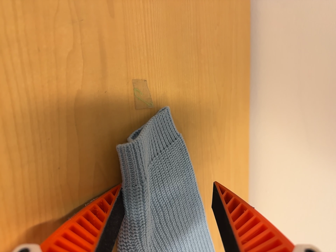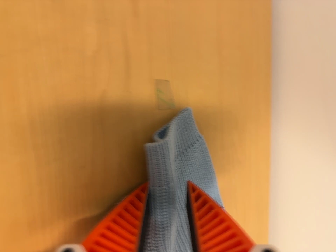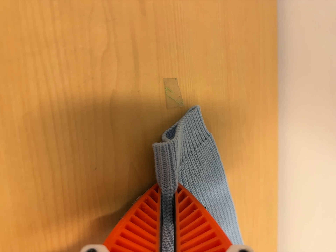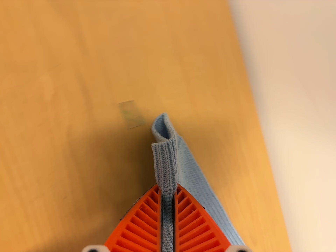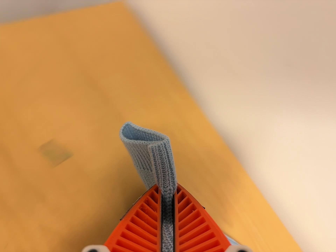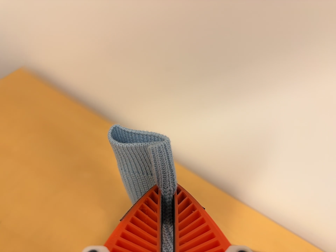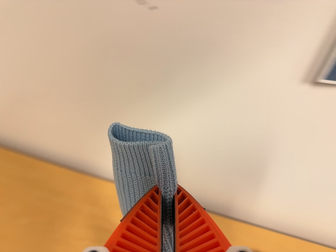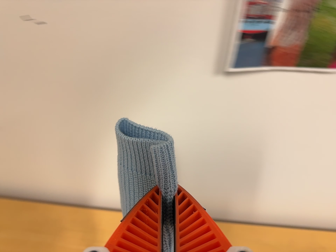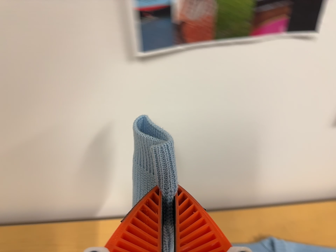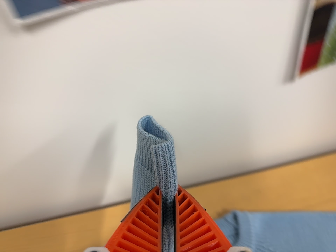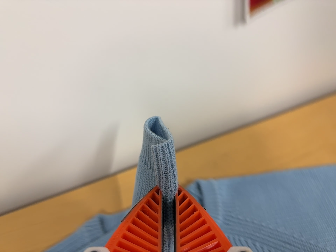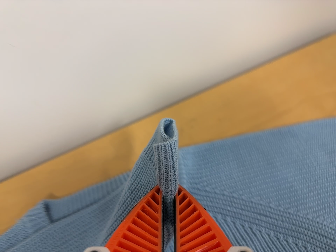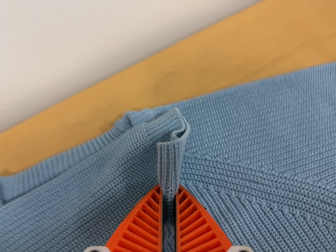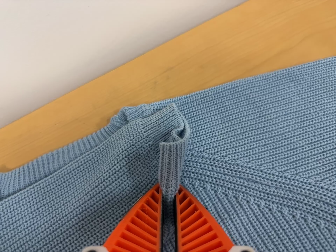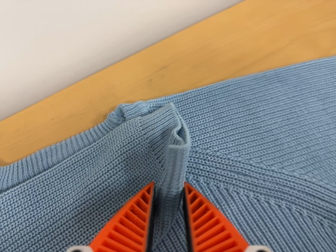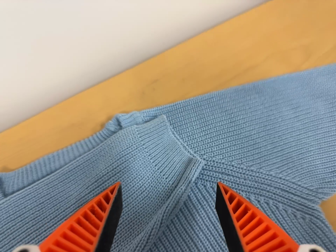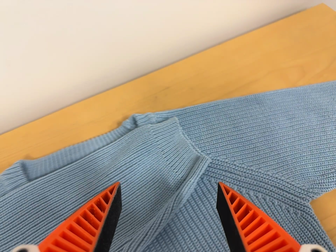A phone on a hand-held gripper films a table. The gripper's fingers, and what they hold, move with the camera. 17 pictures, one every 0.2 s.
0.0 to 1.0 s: The camera travels to its right, about 24 cm, so close, fixed things drift to the left. Its aim tips toward the top of its view by about 10 degrees, and the scene shifts downward. It rolls about its line of sight by about 55 degrees, and the scene rotates counterclockwise.
1.0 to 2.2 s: The scene slides to the left, as the camera pans about 15 degrees to its right. It travels to its right and forward, about 50 cm, so close, fixed things drift to the left. Its aim tips toward the bottom of its view by about 15 degrees, and the scene shifts upward. It rolls about its line of sight by about 50 degrees, and the scene rotates counterclockwise.
2.2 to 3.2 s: The camera shifts only a little, or ends up much as it began.
The film runs forward here.
